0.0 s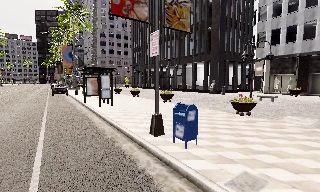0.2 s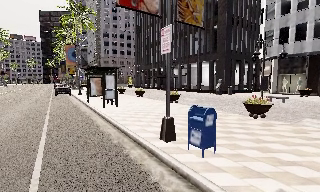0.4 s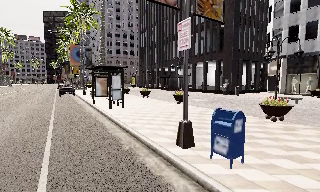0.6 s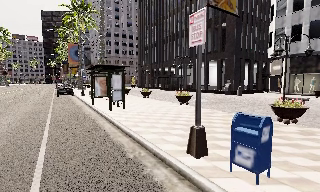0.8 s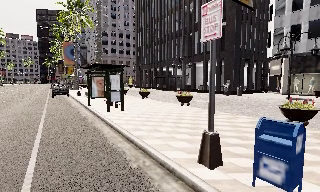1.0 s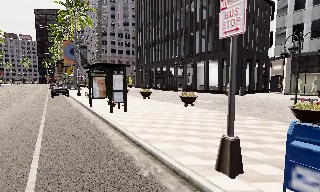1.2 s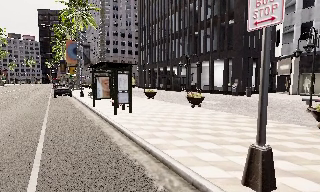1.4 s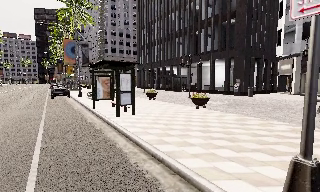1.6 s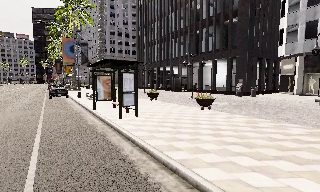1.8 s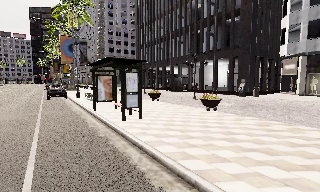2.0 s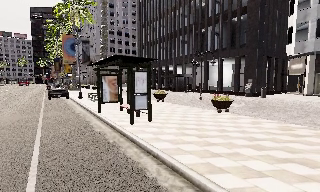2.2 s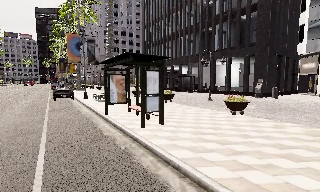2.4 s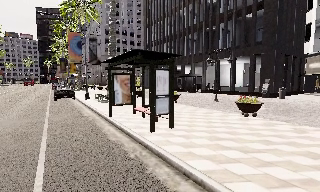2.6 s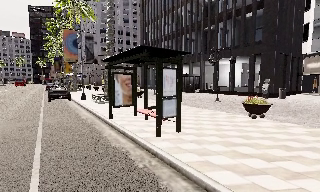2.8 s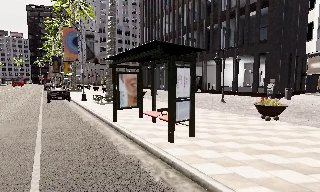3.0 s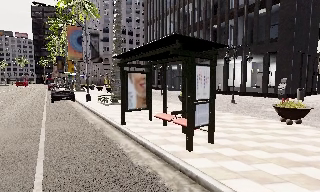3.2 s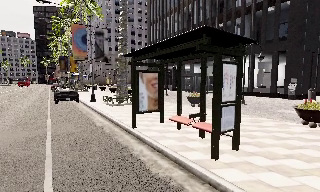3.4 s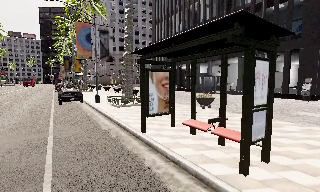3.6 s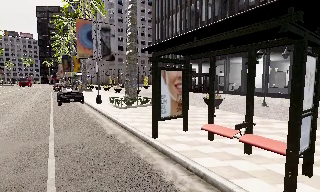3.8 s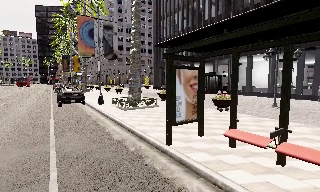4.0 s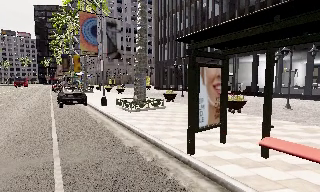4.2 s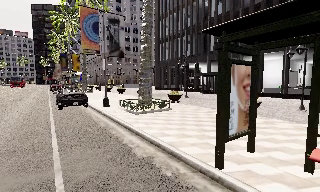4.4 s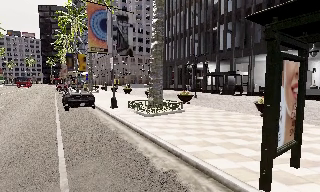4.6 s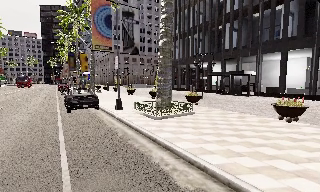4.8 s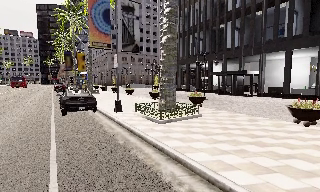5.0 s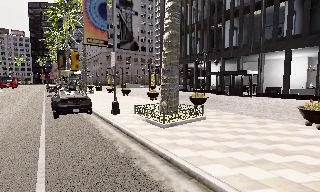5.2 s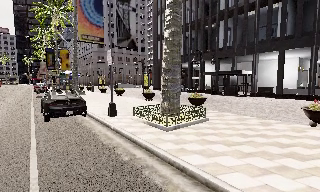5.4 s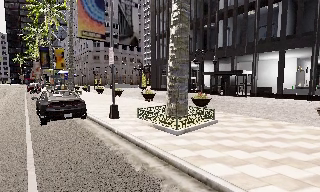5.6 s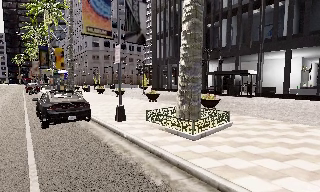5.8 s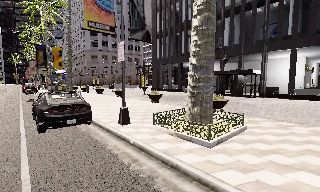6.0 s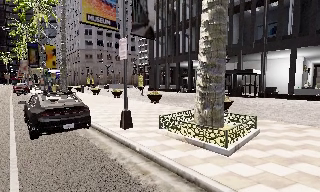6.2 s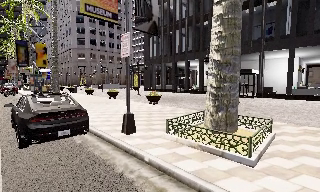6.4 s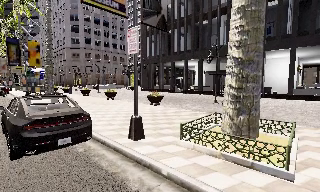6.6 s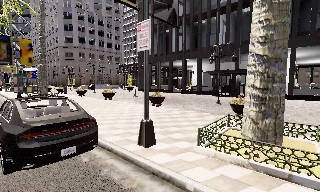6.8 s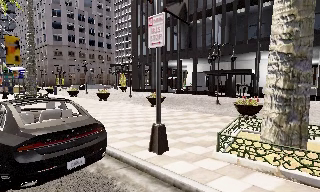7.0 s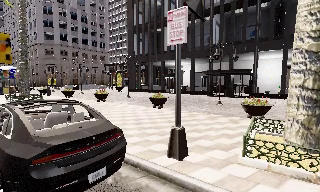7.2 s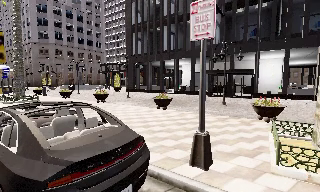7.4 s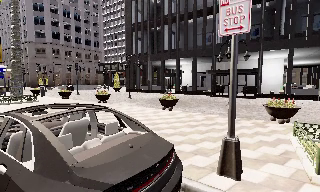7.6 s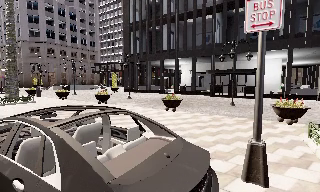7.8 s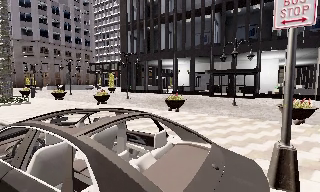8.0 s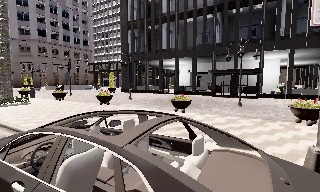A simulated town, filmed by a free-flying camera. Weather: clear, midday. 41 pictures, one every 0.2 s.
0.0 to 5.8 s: The camera travels forward and to its left, about 18 m, so what stands in front looms larger.
5.8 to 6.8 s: The camera pans to its right, which is clockwise from overhead, by about 10 degrees. It travels forward and to its left, about 3.5 m, so what stands in front looms larger.
6.8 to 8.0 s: The camera travels to its left and forward, about 3.5 m.
The film runs forward here.
